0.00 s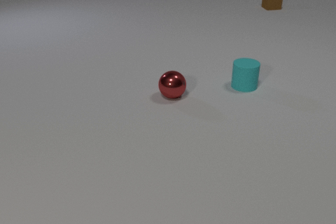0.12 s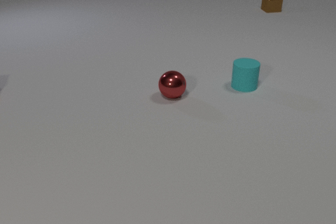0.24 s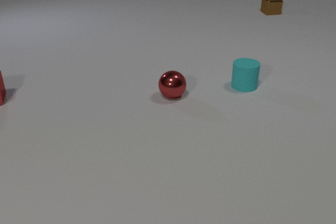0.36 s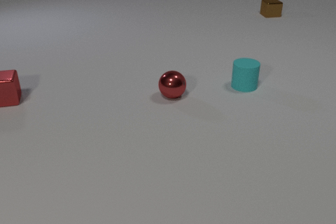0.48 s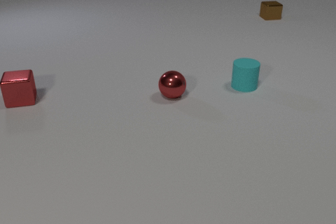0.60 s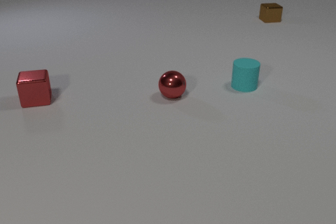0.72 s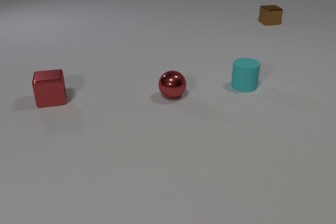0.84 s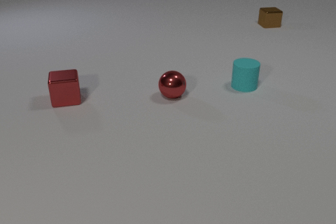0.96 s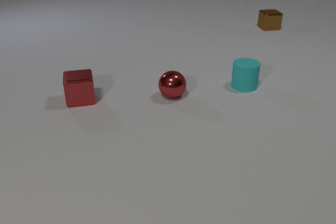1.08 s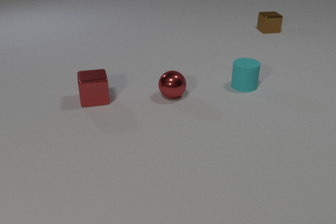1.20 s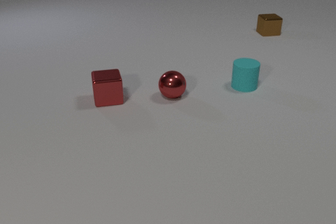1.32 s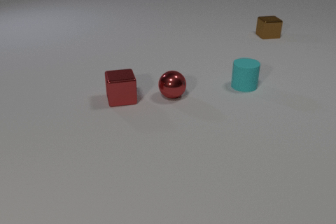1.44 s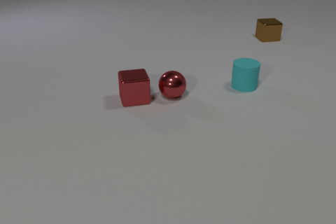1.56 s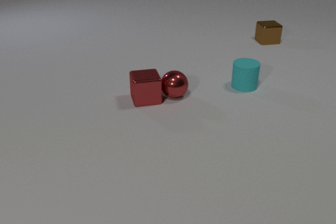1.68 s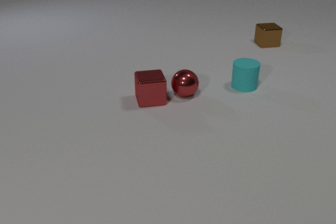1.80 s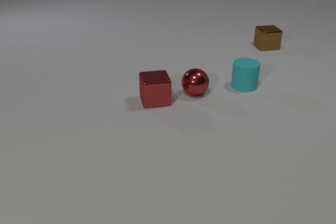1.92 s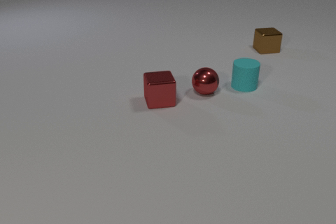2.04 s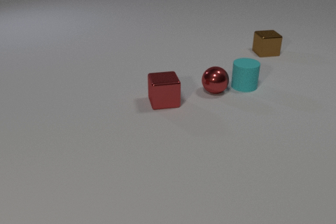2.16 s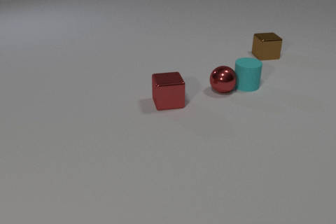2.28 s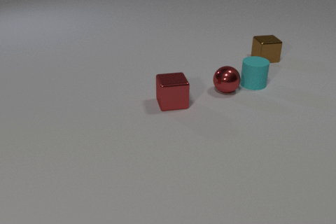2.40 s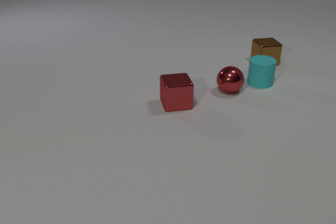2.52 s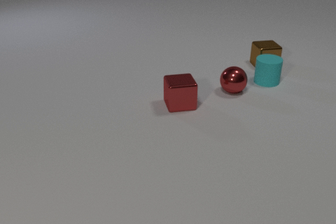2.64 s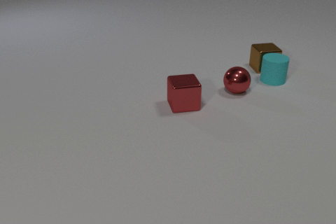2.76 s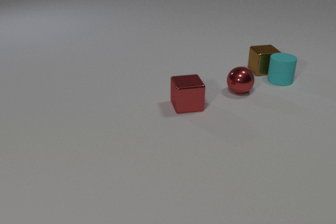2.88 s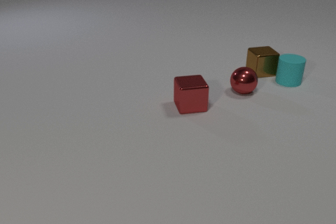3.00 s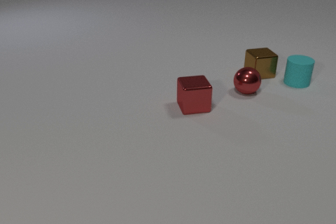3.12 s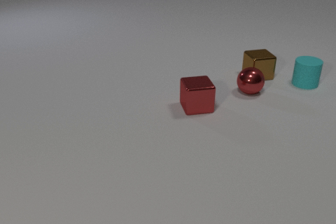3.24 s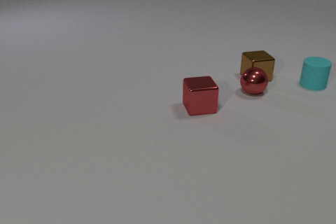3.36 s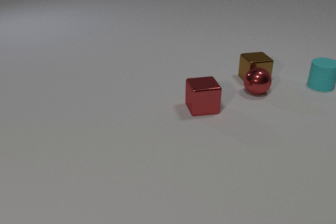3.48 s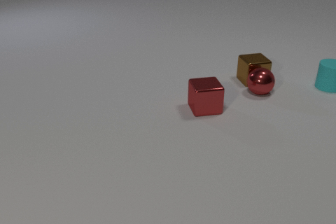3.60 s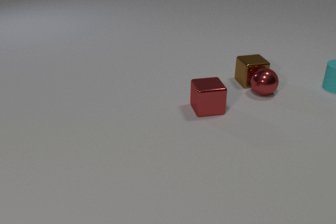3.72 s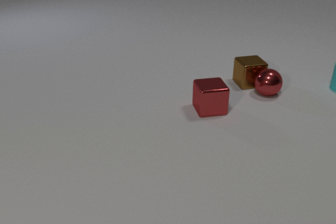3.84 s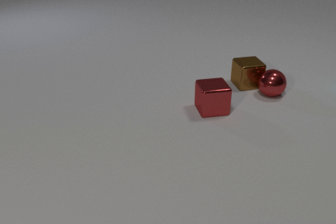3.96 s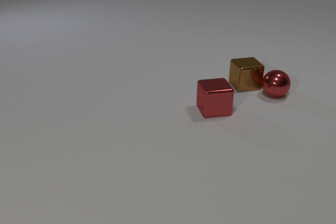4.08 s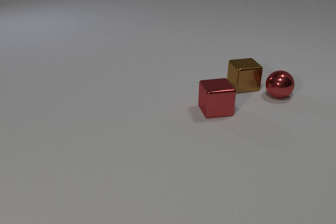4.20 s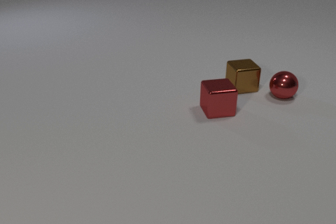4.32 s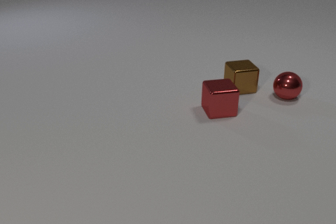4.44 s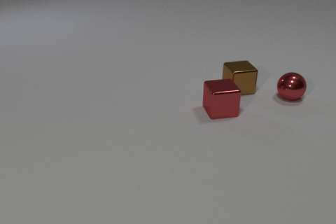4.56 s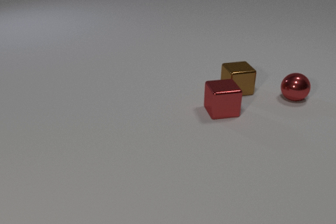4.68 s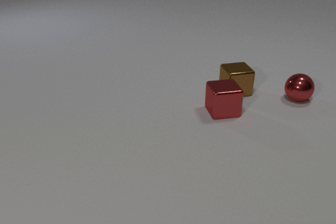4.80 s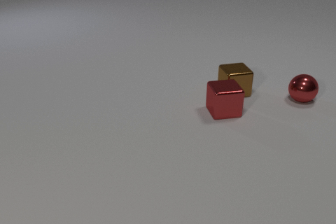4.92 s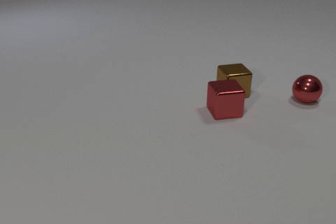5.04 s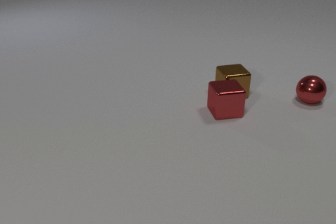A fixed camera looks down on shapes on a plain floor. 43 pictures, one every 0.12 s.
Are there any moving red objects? yes.
What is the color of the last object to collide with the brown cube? red.
What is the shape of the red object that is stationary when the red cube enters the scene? sphere.
0.00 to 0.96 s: The red metal cube comes in at the left edge, slides to the right. The brown metal cube slides toward the camera.
0.96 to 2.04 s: The red metal cube slides to the right. The red metal sphere rolls to the right. The brown metal cube slides toward the camera. The red metal cube and the red metal sphere collide.
2.04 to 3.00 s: The red metal cube slides to the right. The red metal sphere rolls to the right. The cyan rubber cylinder slides to the right and away from the camera. The brown metal cube slides toward the camera. The red metal sphere and the cyan rubber cylinder collide. The cyan rubber cylinder and the brown metal cube collide.
3.00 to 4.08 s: The red metal cube slides to the right. The red metal sphere rolls to the right. The cyan rubber cylinder slides to the right, leaves at the right edge. The brown metal cube slides toward the camera and to the left. The red metal sphere and the brown metal cube collide.
4.08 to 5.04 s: The red metal cube slides to the right. The red metal sphere rolls to the right. The brown metal cube slides toward the camera and to the left.
